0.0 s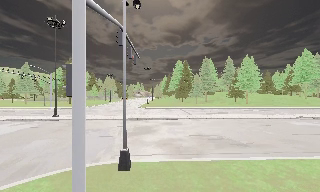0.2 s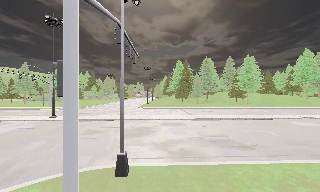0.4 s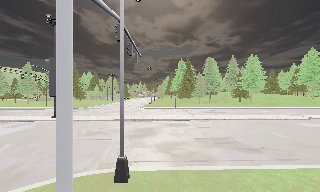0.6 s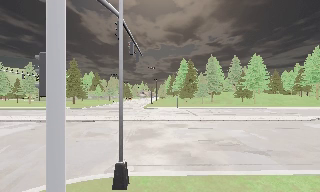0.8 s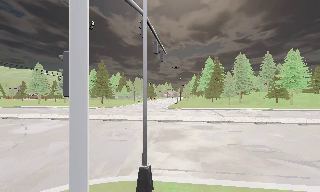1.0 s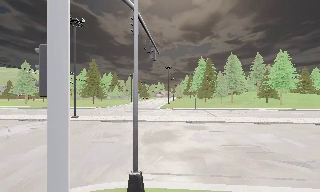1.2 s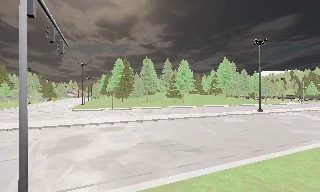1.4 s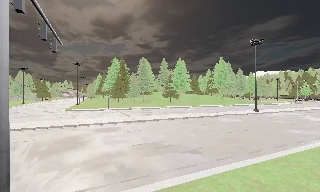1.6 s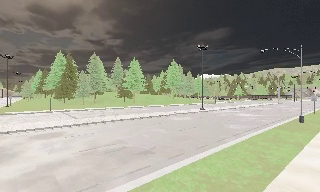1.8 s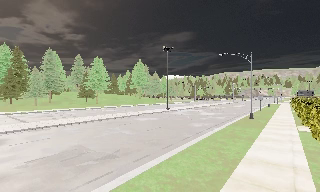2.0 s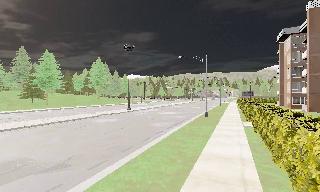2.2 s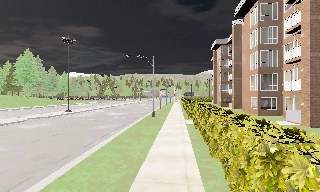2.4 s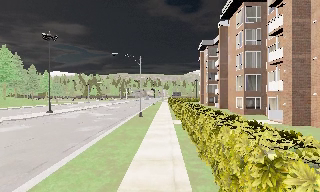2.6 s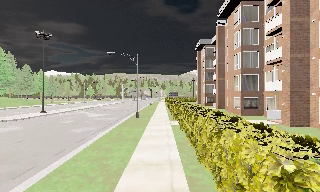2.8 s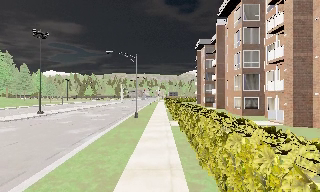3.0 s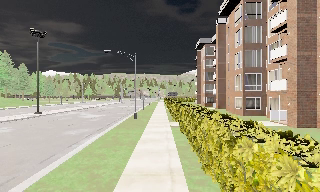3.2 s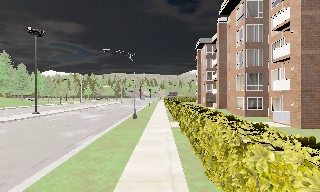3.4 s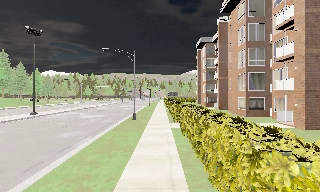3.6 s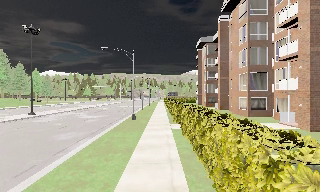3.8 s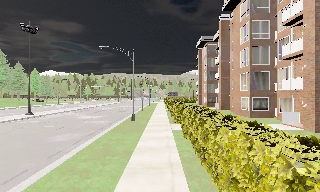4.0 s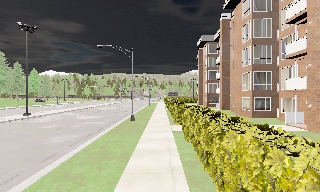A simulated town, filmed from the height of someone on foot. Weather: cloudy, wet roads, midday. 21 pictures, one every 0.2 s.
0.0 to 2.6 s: The camera pans to its right, which is clockwise from overhead, by about 90 degrees. It travels forward, about 4 m.
2.6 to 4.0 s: The camera travels forward, about 2.5 m, so what stands in front looms larger.
The film runs forward here.
